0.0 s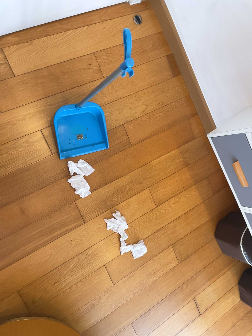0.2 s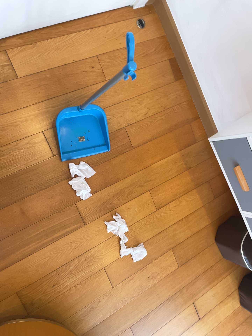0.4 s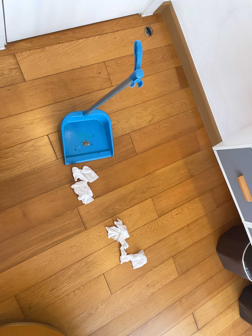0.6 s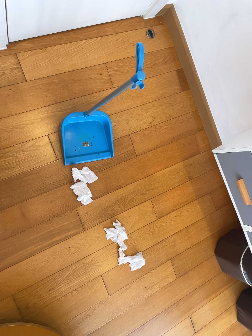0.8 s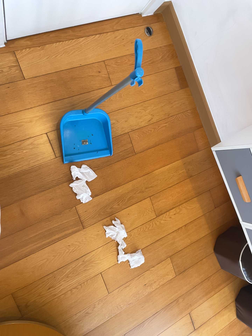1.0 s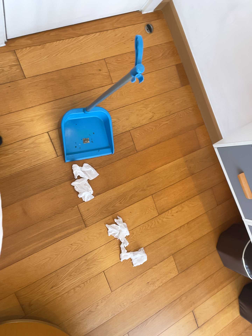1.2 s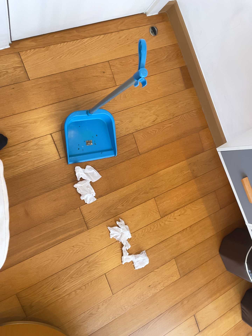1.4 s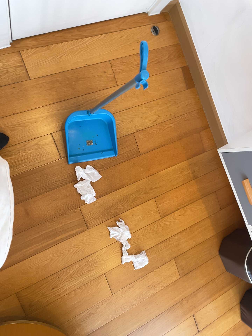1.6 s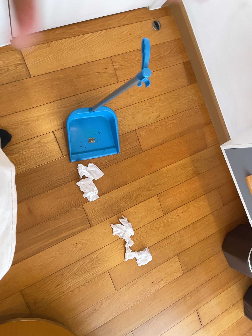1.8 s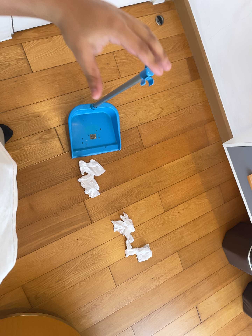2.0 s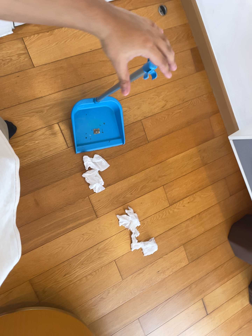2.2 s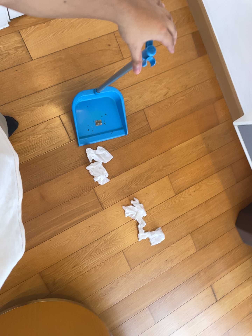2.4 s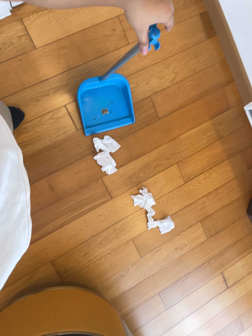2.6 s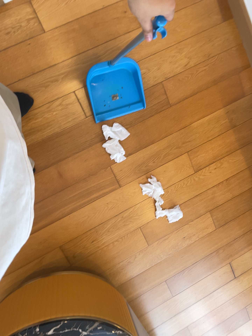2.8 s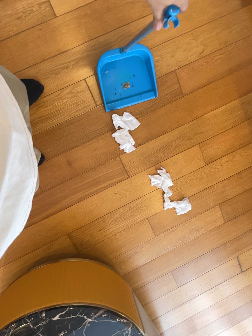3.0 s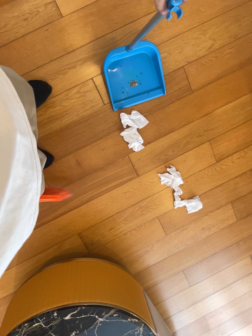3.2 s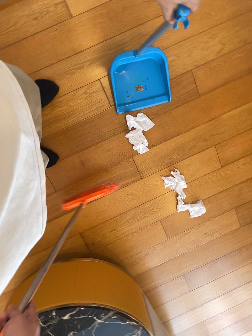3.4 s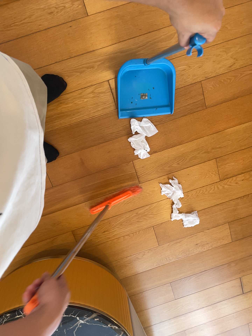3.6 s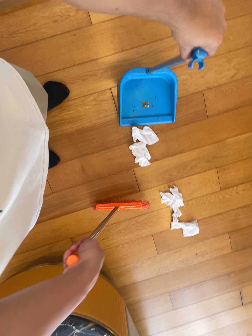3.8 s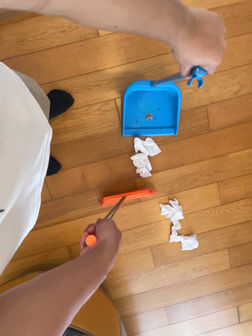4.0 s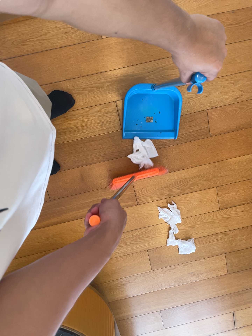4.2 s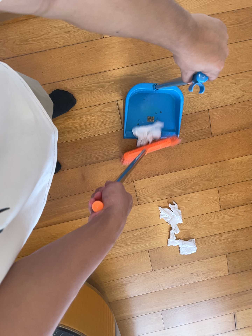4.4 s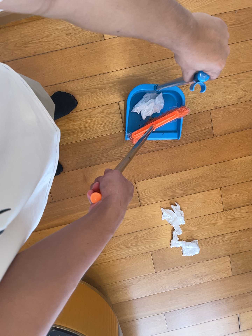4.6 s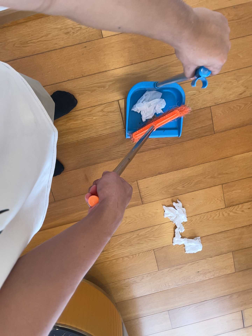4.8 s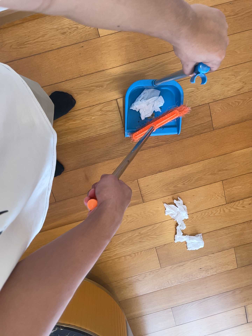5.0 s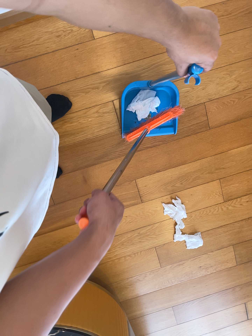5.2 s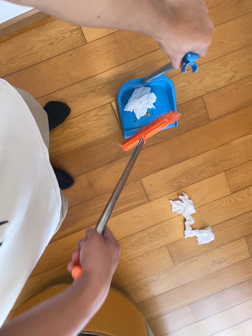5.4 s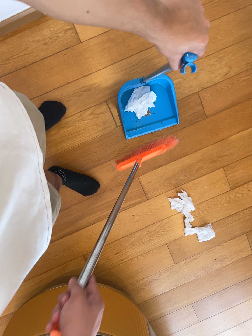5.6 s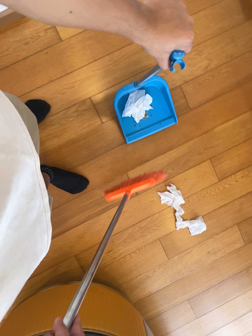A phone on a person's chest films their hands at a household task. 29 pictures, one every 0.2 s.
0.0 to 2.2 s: The camera shifts only a little, or ends up much as it began.
2.2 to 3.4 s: The camera swings to its left by about 10 degrees, and the scene slides to the right. It travels toward the top of its view and forward, about 8 cm. Its aim tips toward the bottom of its view by about 10 degrees. It rolls about its line of sight by about 10 degrees, and the scene rotates clockwise.
3.4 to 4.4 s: The camera shifts only a little, or ends up much as it began.
4.4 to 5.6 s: The camera travels toward the bottom of its view, about 12 cm, so close, fixed things drift upward. It rolls about its line of sight by about 15 degrees, and the scene rotates counterclockwise.
The film runs forward here.
